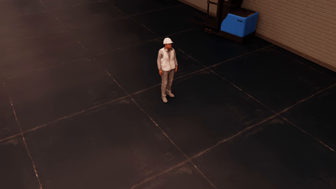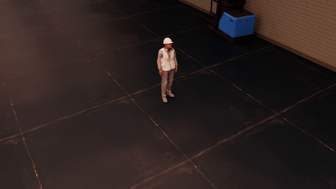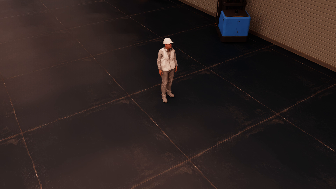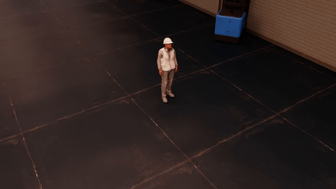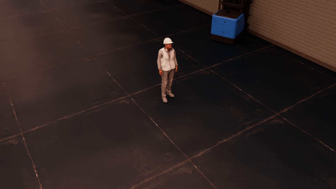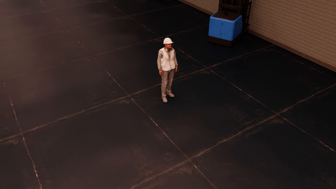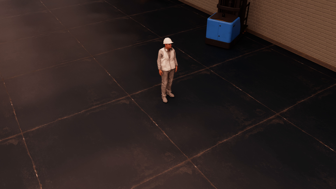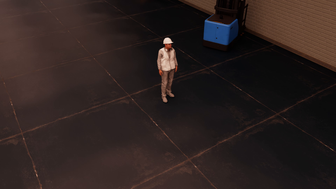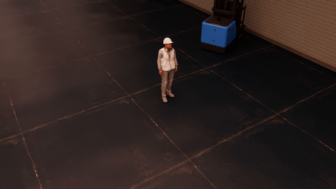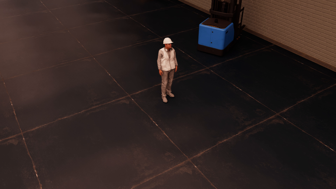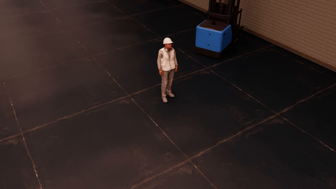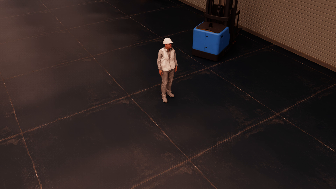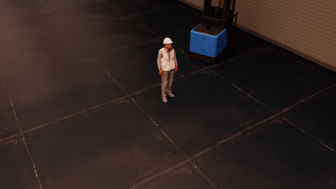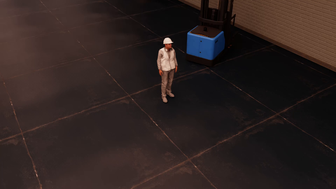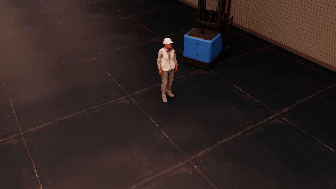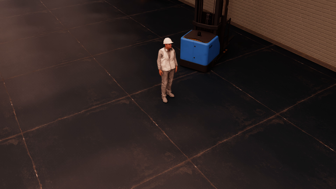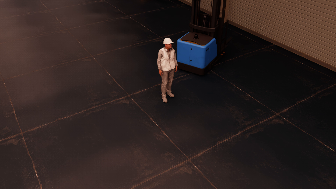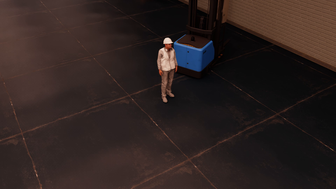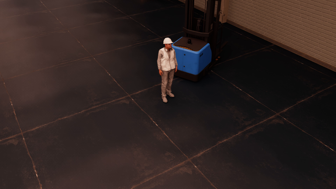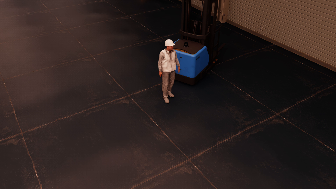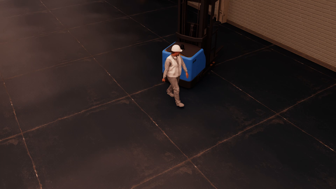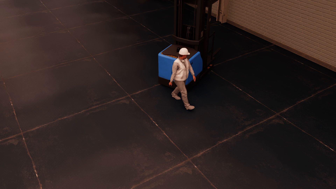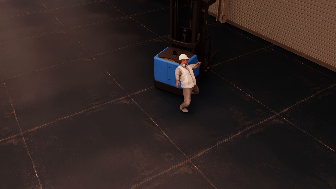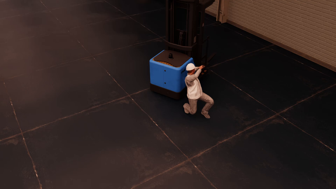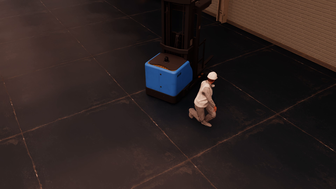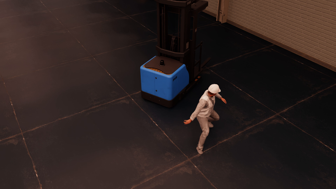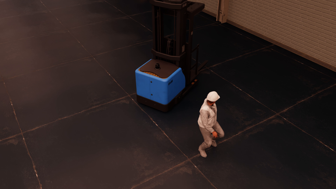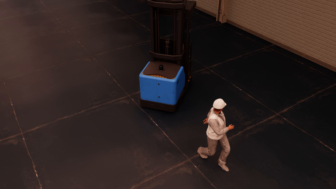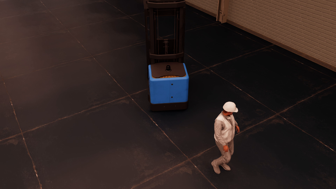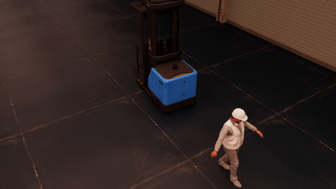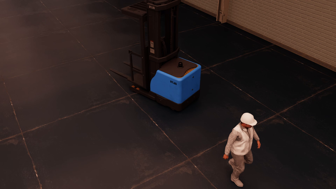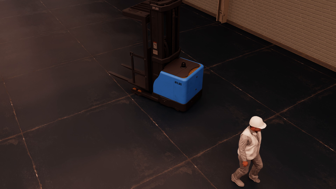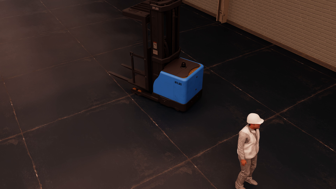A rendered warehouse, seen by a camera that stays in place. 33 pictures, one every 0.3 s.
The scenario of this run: Near miss between a forklift and a person.
